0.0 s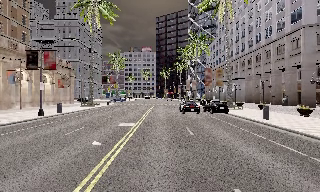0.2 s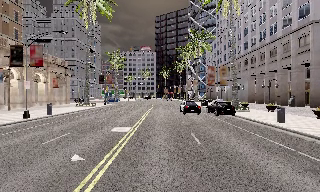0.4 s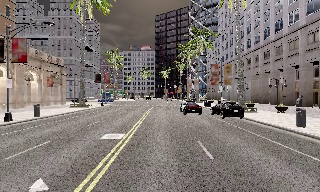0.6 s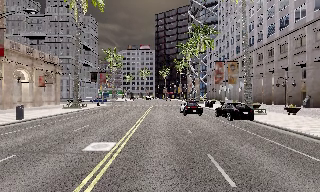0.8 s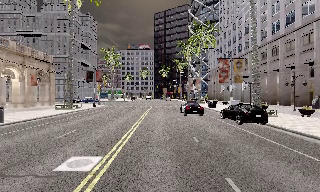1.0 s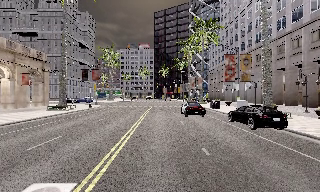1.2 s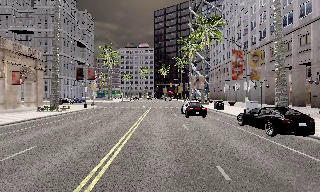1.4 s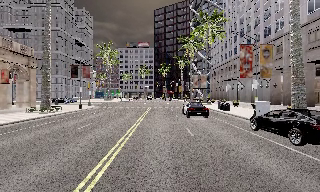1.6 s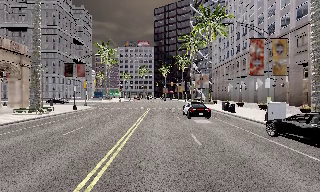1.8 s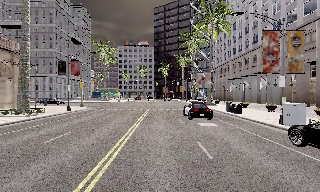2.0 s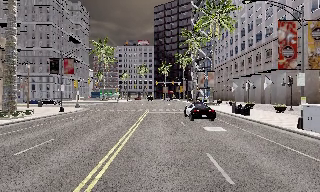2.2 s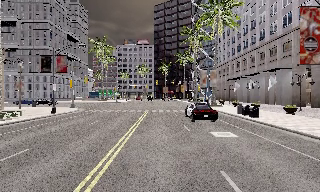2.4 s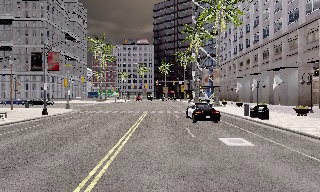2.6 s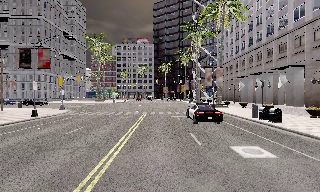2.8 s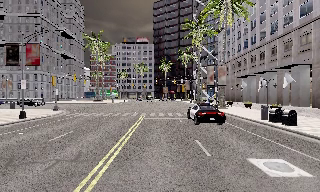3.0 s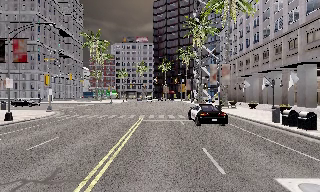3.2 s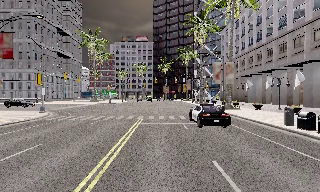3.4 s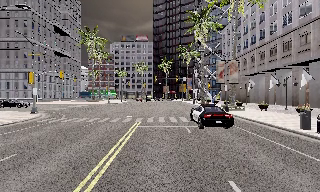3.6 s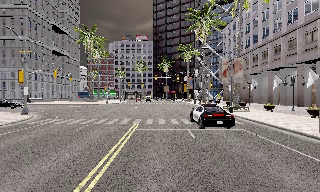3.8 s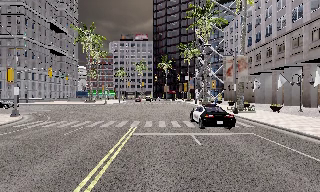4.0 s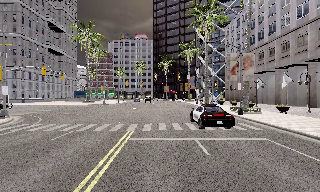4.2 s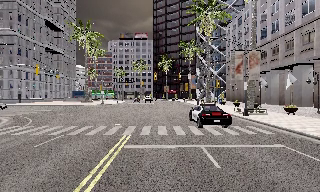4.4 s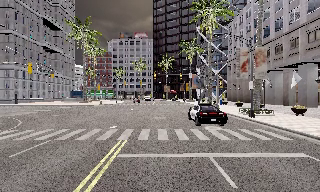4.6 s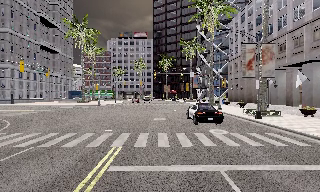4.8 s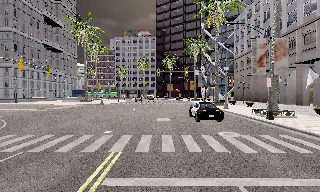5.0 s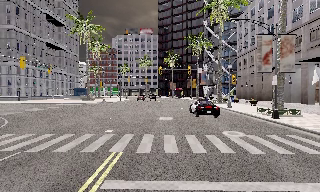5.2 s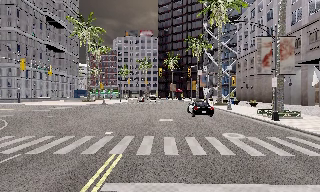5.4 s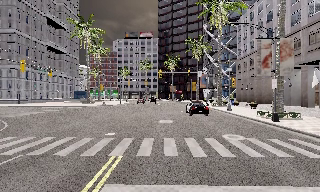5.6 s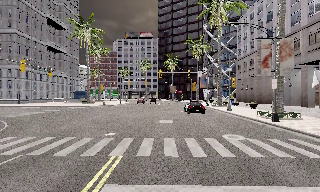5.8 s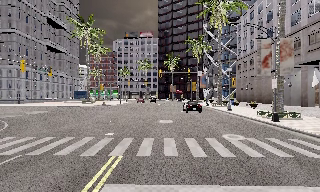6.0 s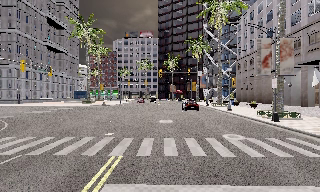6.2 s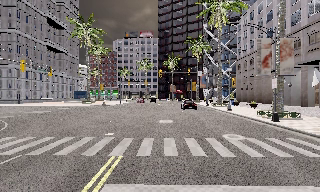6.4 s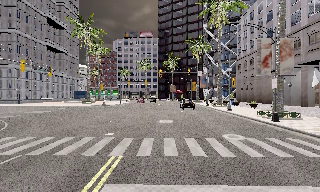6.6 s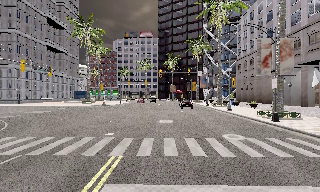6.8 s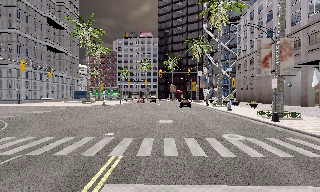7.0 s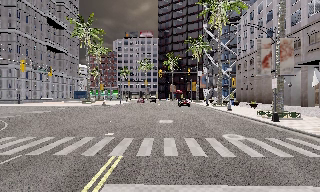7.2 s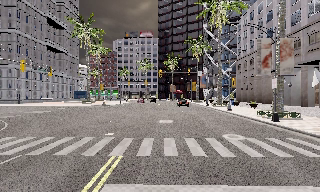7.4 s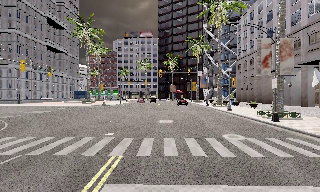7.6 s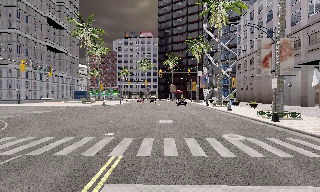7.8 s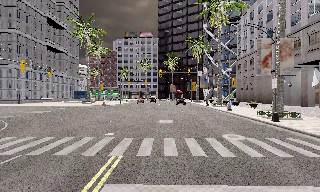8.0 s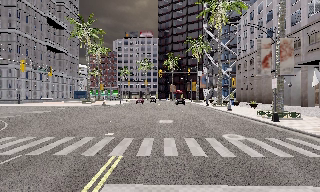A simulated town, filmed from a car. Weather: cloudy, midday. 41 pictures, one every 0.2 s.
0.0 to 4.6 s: The camera travels forward, about 30 m, so what stands in front looms larger.
4.6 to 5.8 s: The camera travels forward, about 1 m, so what stands in front looms larger. It loses speed.
5.8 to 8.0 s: The camera keeps its place and its aim.
The film runs forward here.
